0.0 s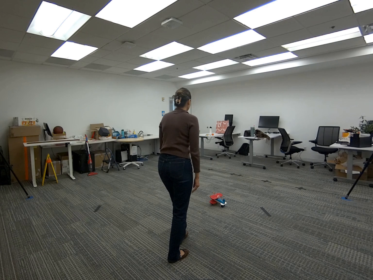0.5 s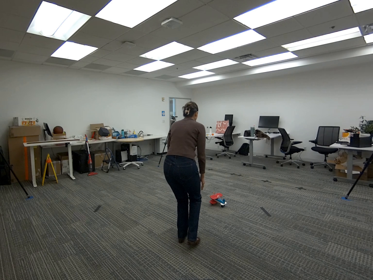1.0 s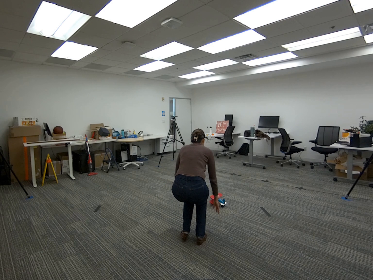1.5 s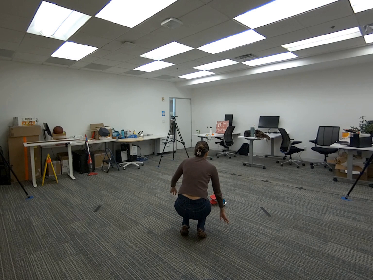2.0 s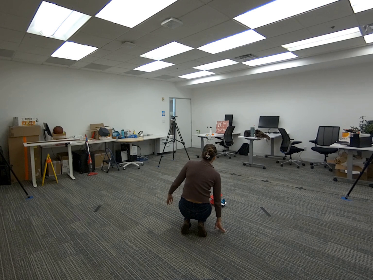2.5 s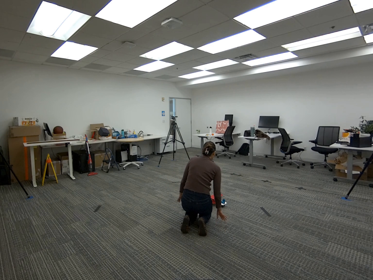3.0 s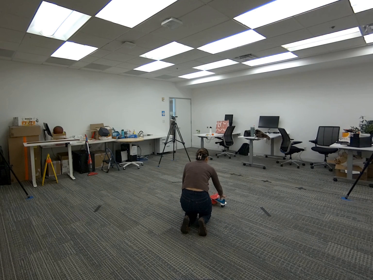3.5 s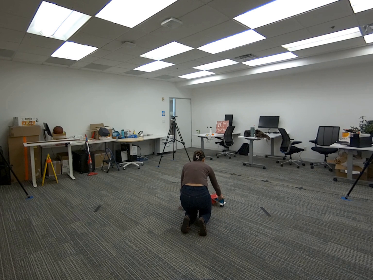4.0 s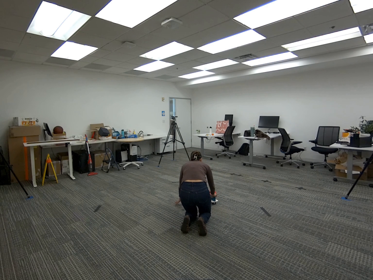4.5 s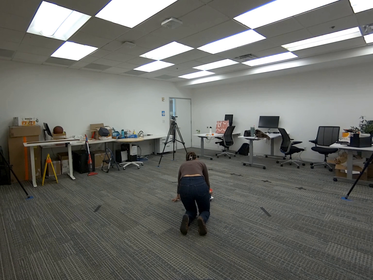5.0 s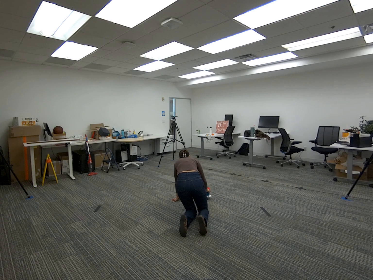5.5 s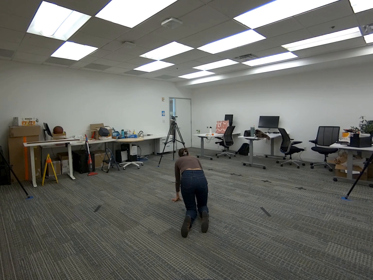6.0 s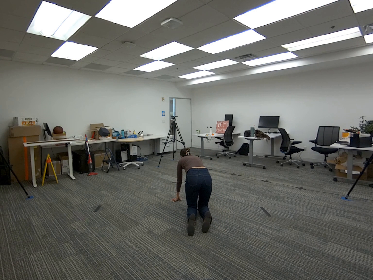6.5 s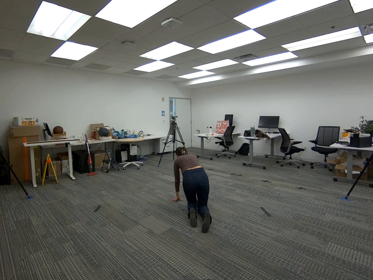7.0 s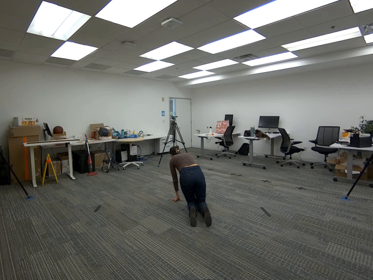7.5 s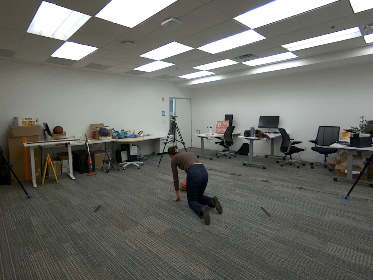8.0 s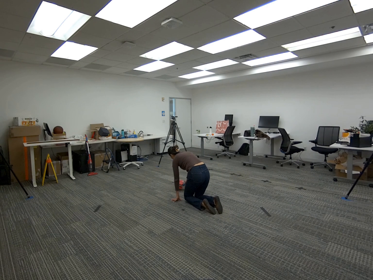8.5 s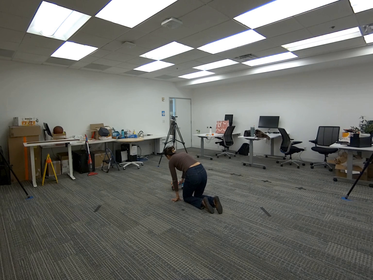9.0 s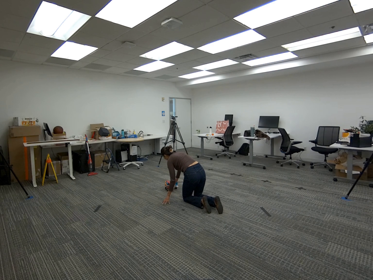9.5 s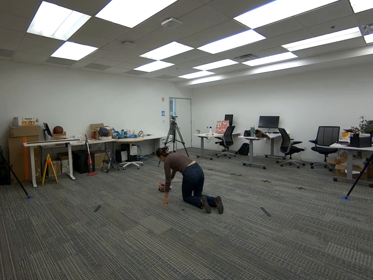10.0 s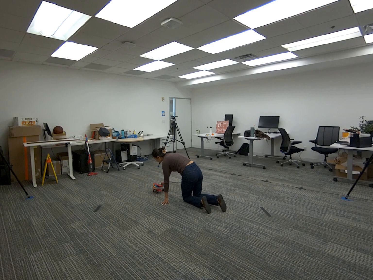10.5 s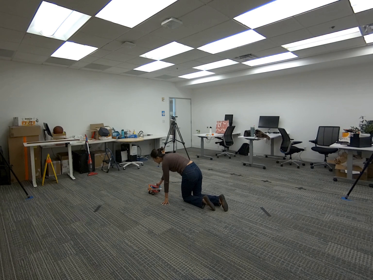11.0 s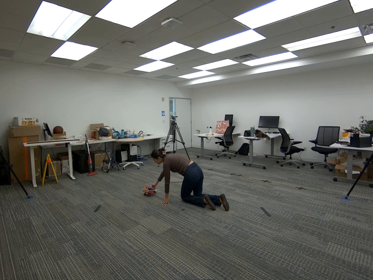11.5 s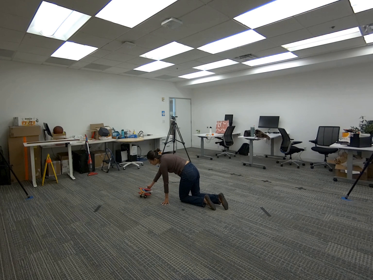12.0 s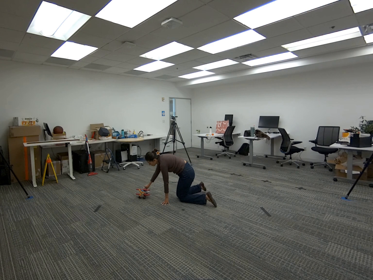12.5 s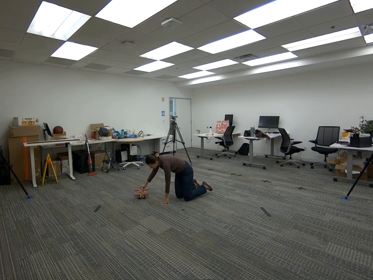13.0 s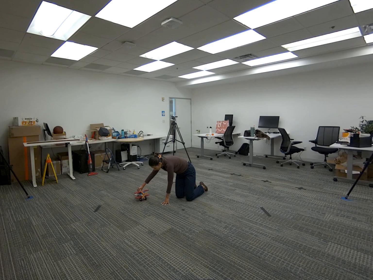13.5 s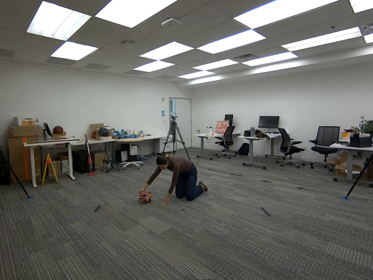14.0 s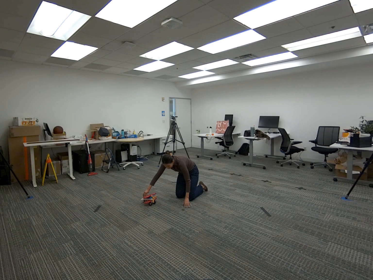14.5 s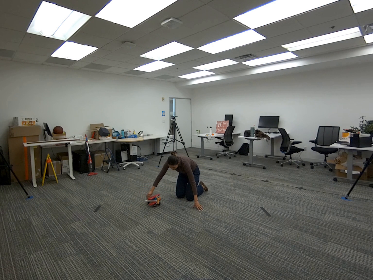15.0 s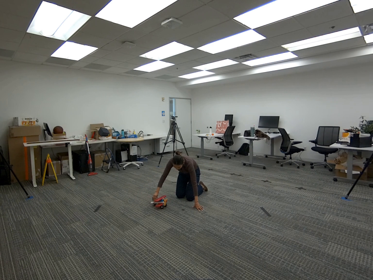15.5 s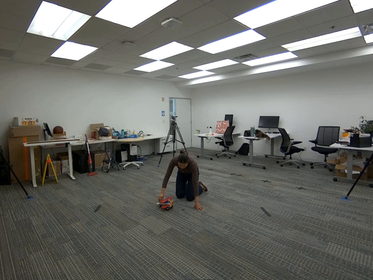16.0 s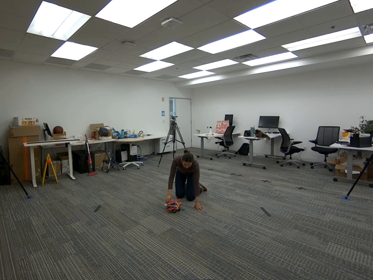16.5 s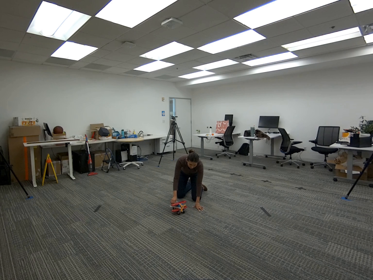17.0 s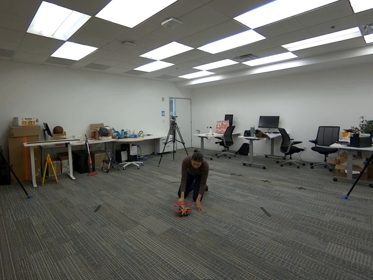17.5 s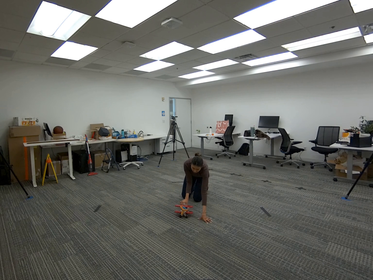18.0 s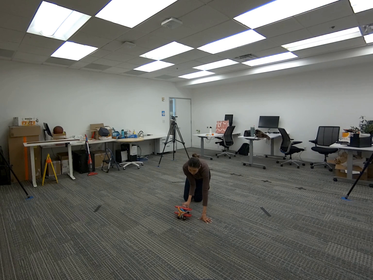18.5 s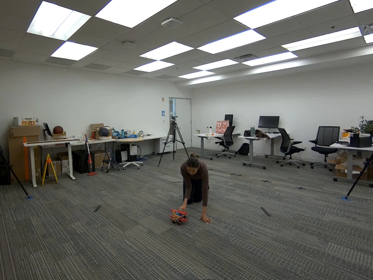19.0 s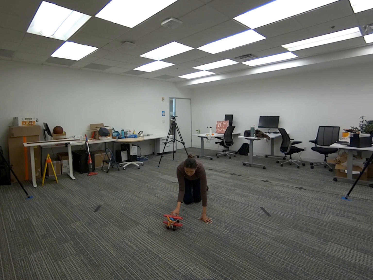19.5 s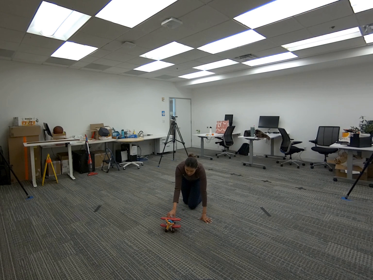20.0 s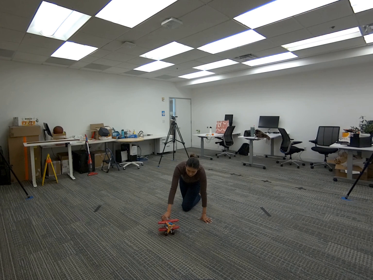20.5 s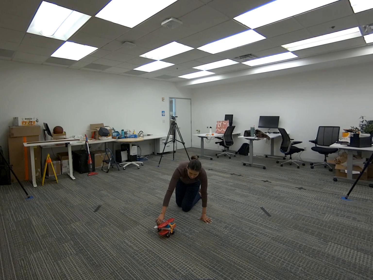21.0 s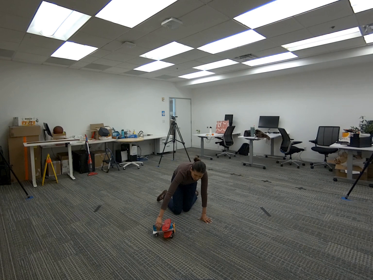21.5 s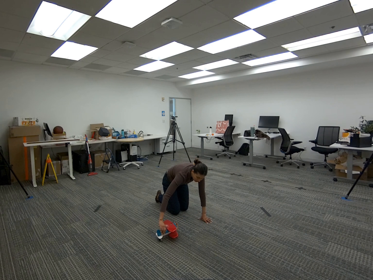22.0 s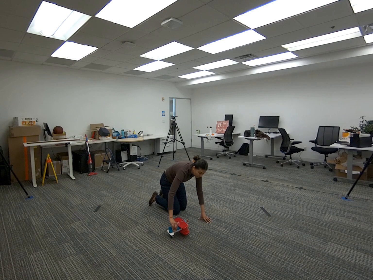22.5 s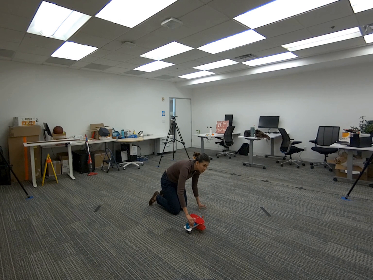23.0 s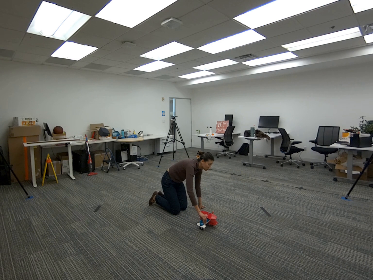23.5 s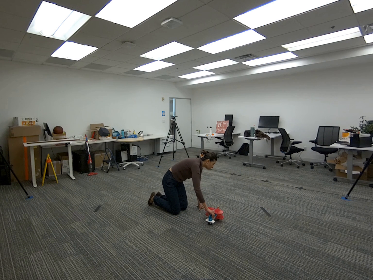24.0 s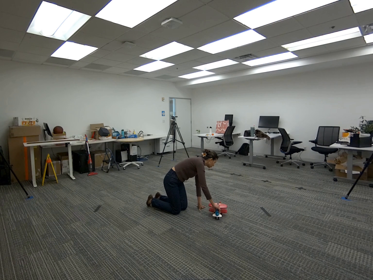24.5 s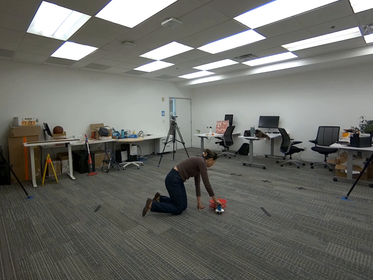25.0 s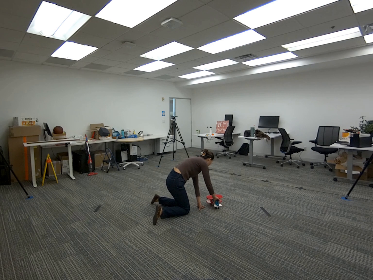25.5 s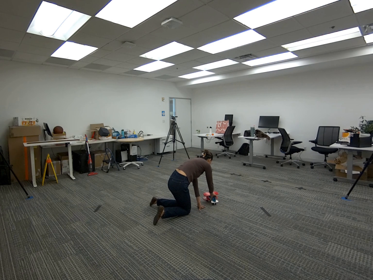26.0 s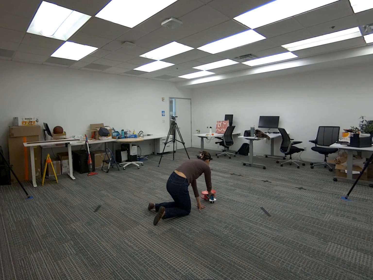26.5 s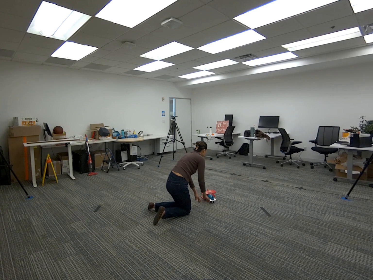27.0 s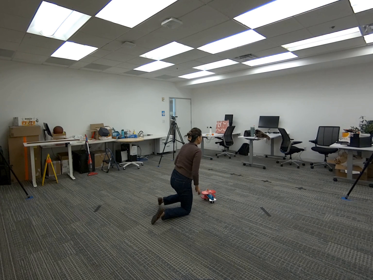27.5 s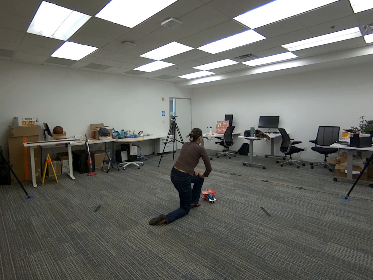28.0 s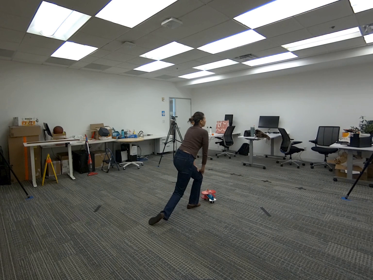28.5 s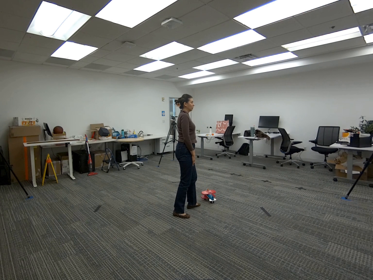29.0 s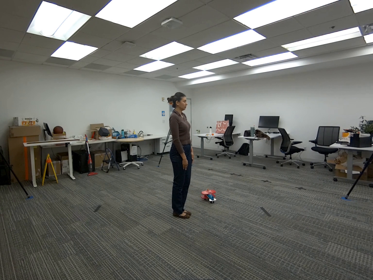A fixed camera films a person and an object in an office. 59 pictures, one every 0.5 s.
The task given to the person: Walk to the toy airplane on the ground. Place your right hand on top of it and push it, rolling it along the ground until finished.
